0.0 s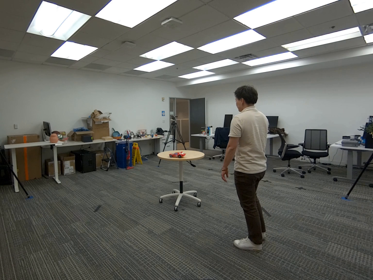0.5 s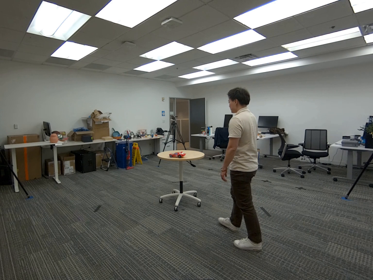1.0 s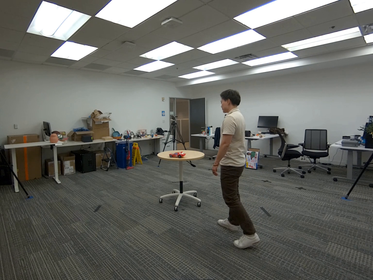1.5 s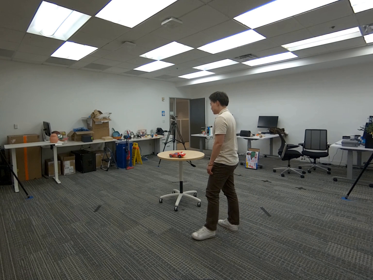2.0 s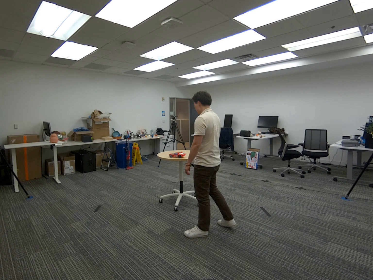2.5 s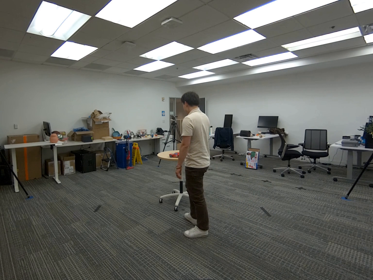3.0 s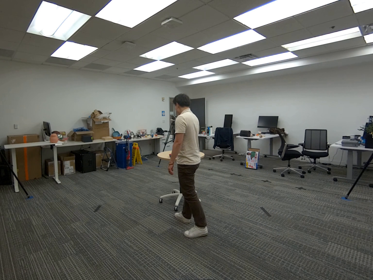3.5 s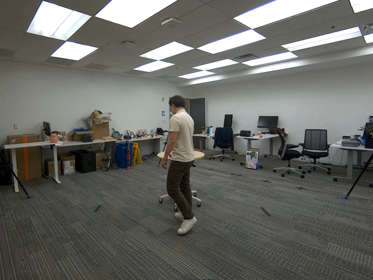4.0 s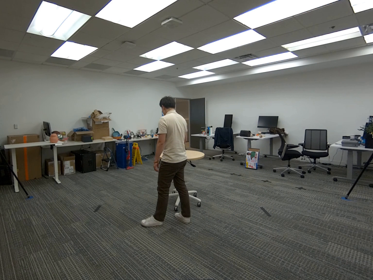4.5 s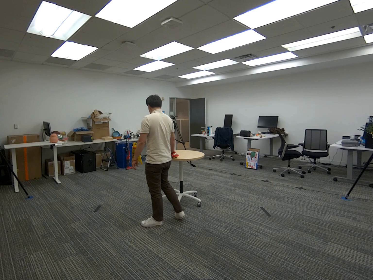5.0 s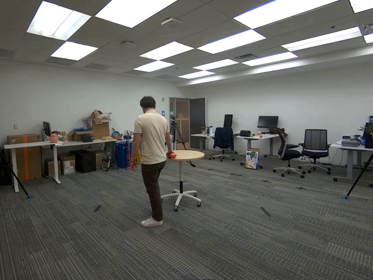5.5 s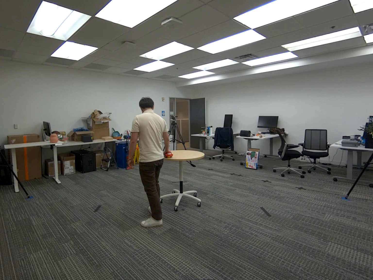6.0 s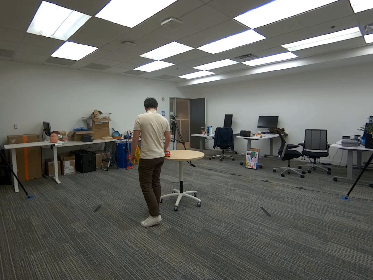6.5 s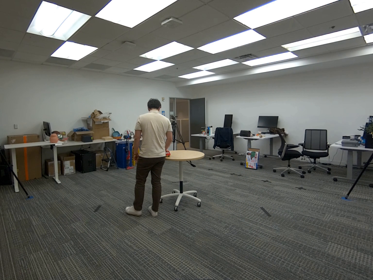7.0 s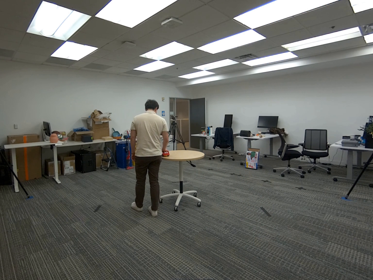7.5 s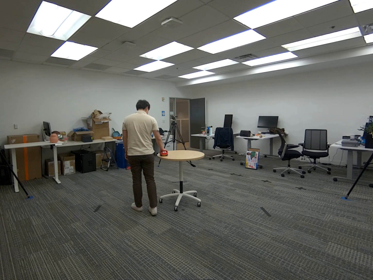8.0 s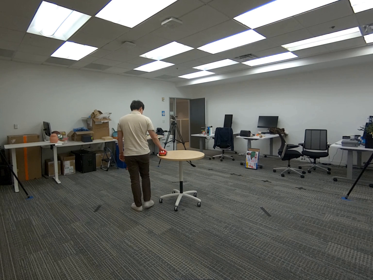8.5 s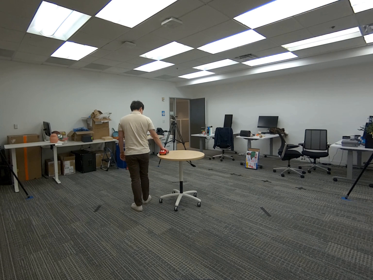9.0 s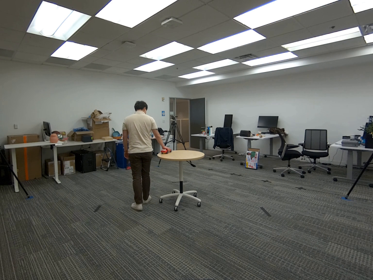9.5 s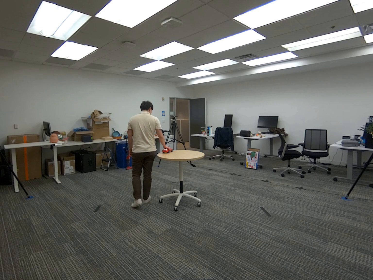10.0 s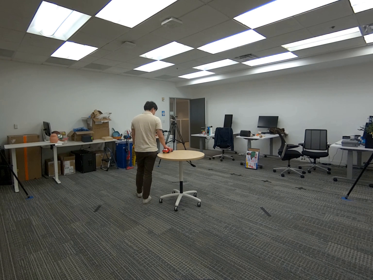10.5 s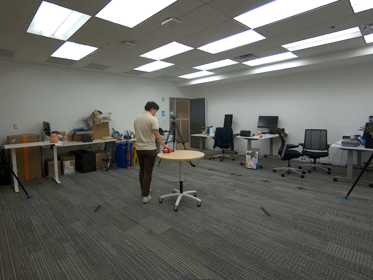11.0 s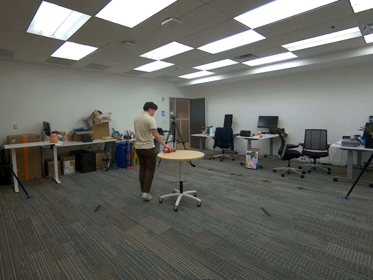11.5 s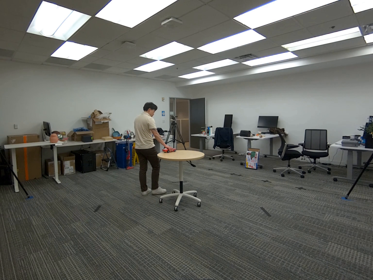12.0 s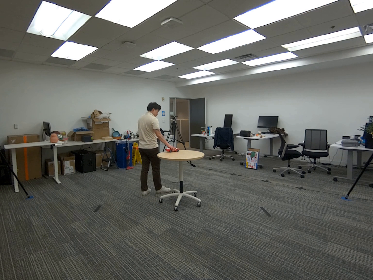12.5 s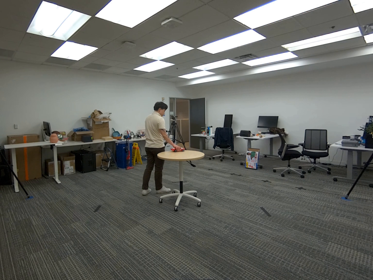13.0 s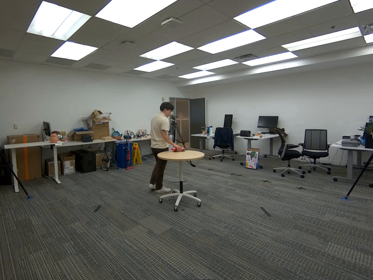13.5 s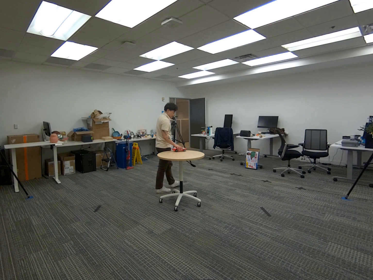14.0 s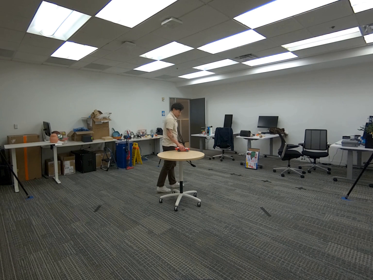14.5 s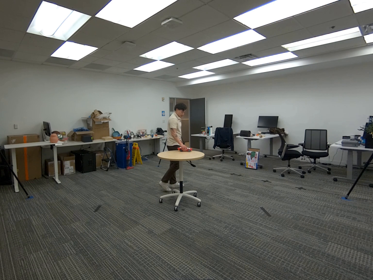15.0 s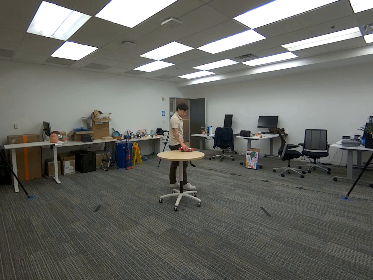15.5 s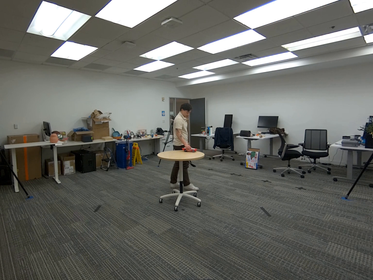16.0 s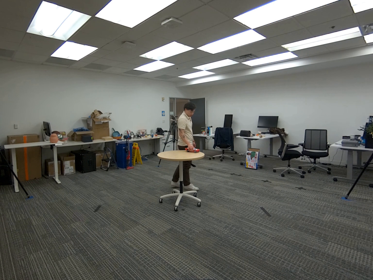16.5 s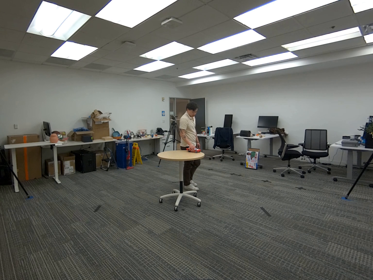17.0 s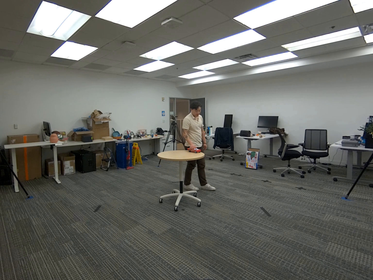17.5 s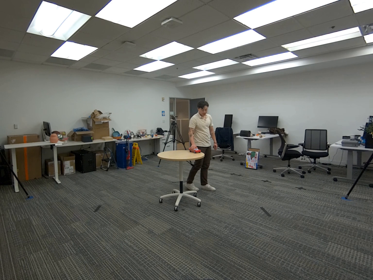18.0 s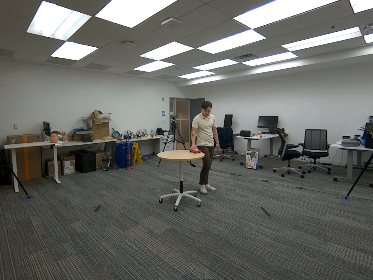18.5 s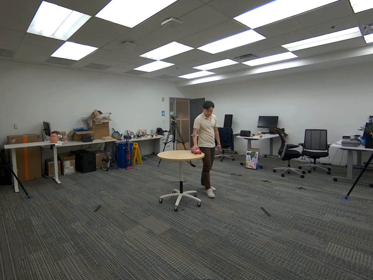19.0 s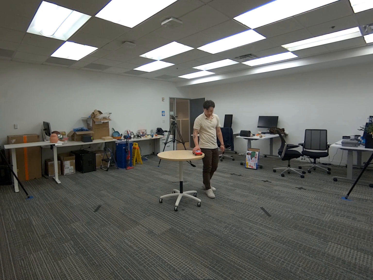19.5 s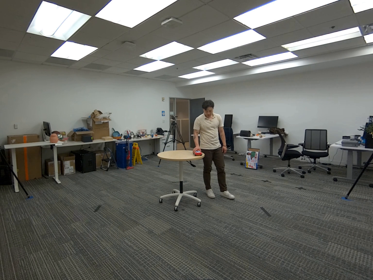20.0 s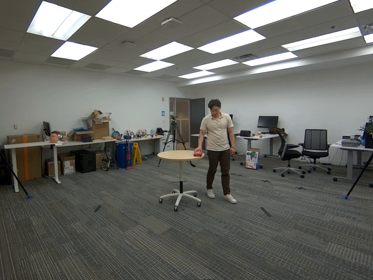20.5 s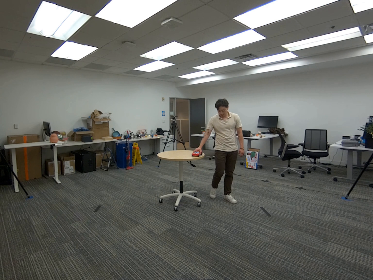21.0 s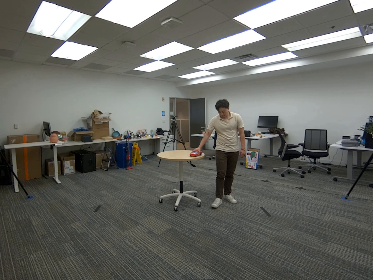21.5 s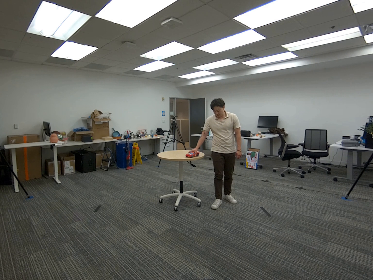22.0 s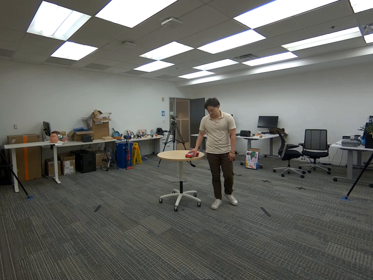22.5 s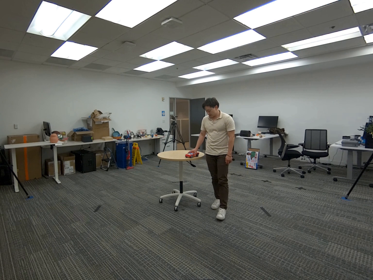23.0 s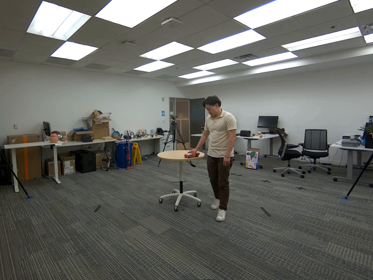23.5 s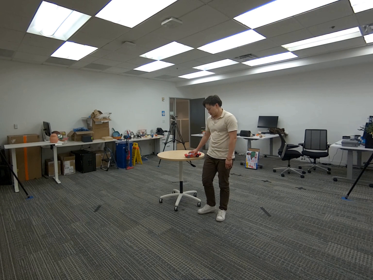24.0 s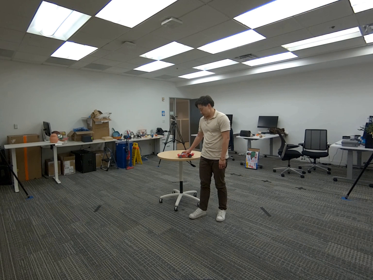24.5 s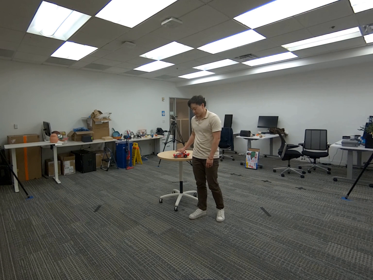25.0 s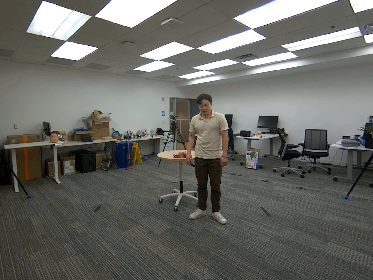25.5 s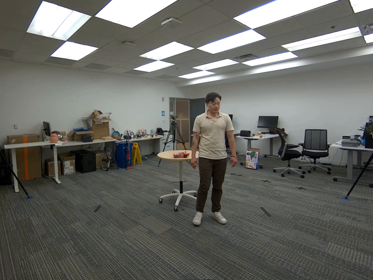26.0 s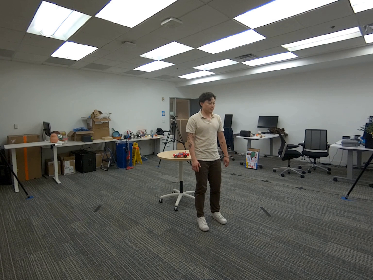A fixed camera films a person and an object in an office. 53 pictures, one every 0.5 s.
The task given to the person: Walk to the toy car on the round table, put your right hand on the toy car and roll the car around the surface of the table until finished.
